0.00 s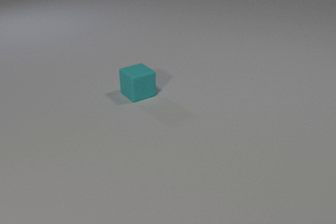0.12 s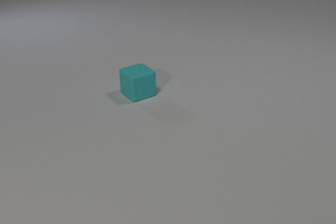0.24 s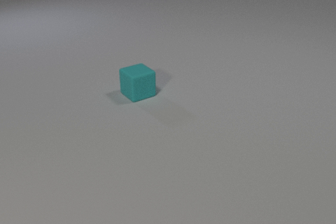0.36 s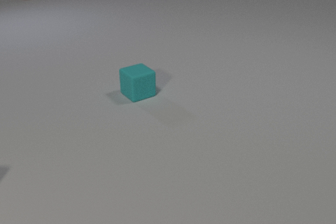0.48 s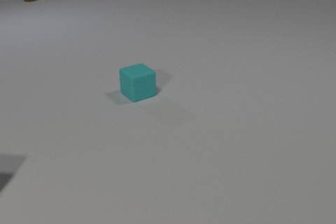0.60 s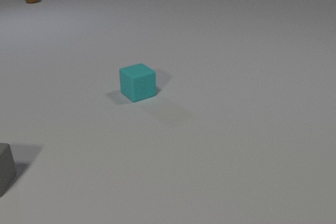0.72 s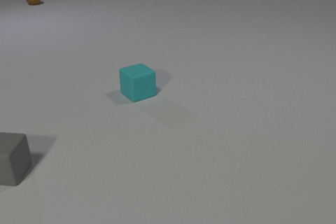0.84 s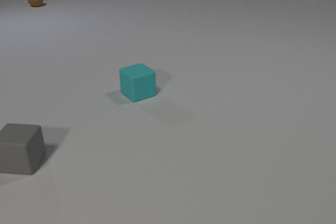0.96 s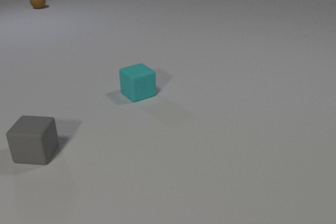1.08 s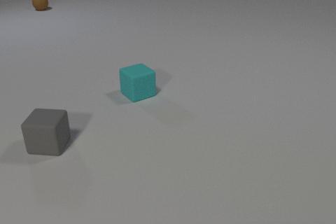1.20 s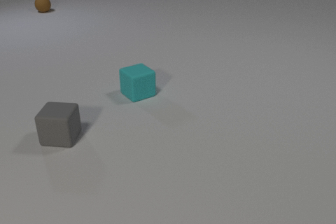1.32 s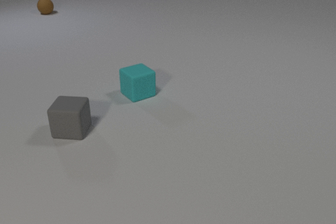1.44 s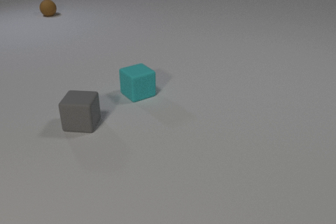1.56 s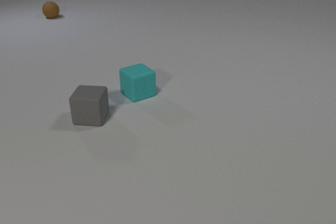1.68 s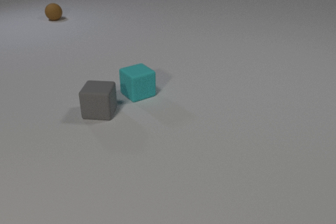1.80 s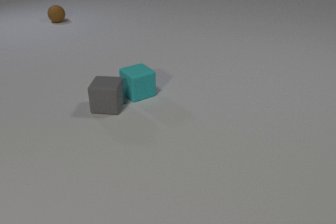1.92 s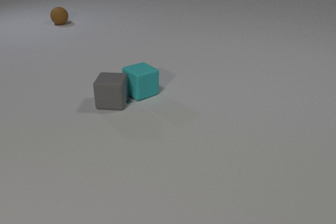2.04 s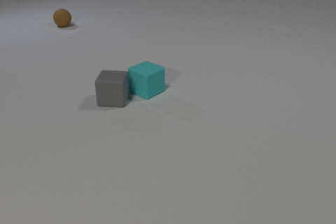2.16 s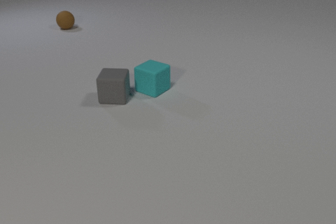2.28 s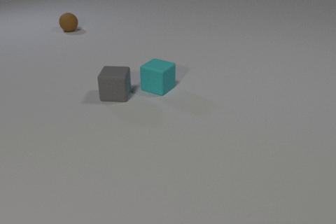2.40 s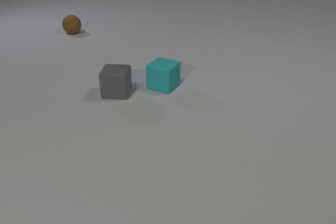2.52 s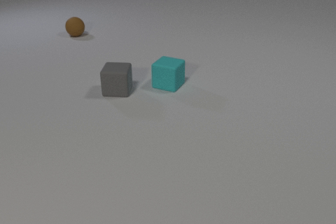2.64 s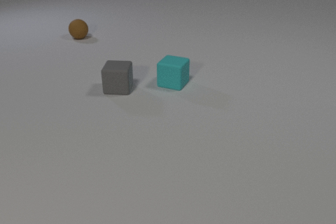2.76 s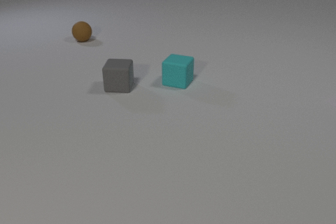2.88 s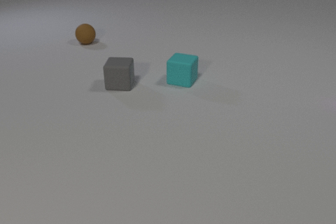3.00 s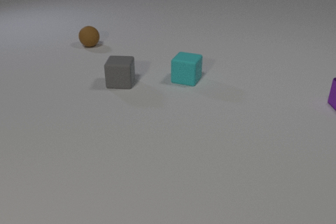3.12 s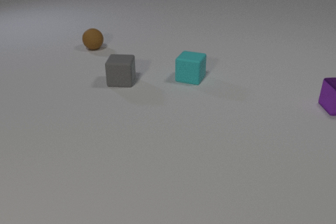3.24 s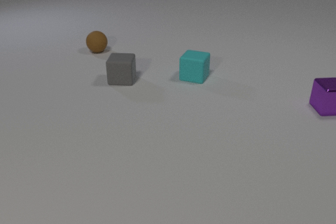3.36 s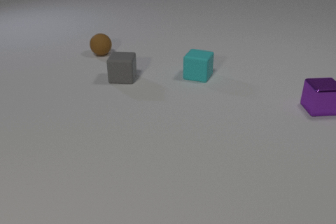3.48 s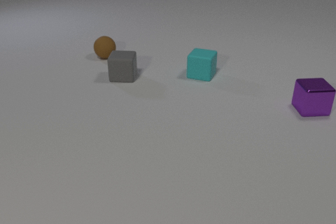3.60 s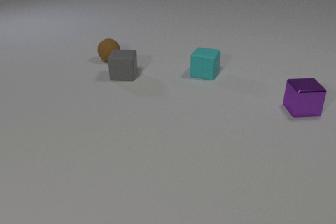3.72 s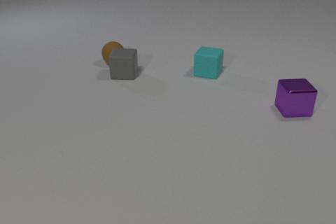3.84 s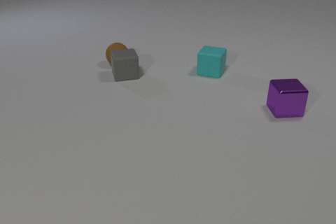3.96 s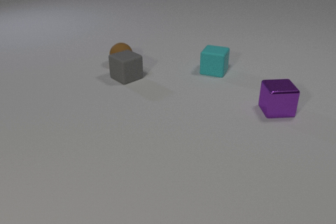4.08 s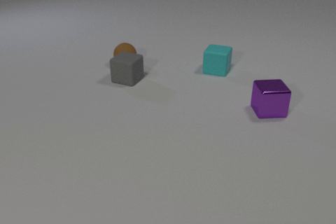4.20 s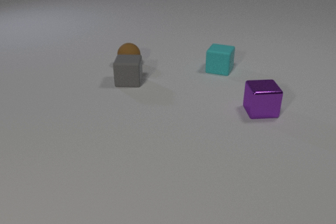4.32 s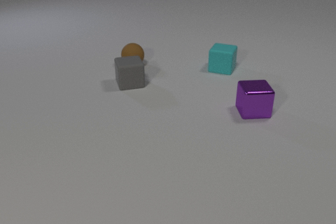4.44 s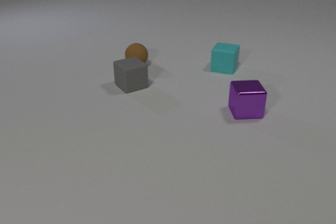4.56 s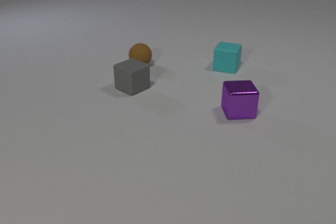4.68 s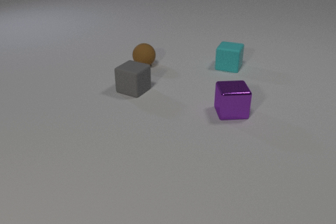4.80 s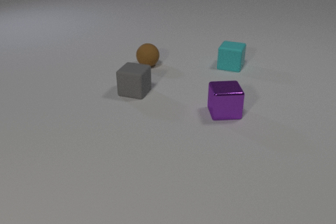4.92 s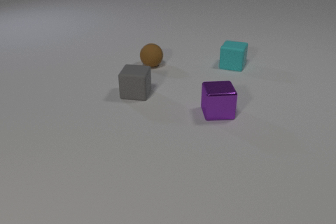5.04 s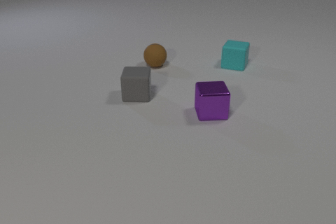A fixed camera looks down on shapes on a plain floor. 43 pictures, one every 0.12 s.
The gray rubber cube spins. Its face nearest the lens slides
to the right.
The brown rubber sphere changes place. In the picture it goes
toward the camera.
0.00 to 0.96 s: The gray rubber cube comes in at the left edge, slides to the right and away from the camera. The brown rubber sphere comes in at the top edge, rolls toward the camera.
0.96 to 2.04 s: The gray rubber cube slides away from the camera and to the right. The cyan rubber cube slides to the right. The brown rubber sphere rolls toward the camera. The gray rubber cube and the cyan rubber cube collide.
2.04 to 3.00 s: The gray rubber cube slides away from the camera. The cyan rubber cube slides to the right and away from the camera, spins so that its near face slides to the right, counterclockwise seen from above. The brown rubber sphere rolls toward the camera. The purple metal cube comes in at the right edge.
3.00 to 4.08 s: The gray rubber cube slides away from the camera and to the right, spins so that its near face slides to the right, counterclockwise seen from above. The cyan rubber cube slides to the right and away from the camera. The brown rubber sphere rolls toward the camera and to the right. The purple metal cube slides to the left and toward the camera. The gray rubber cube and the brown rubber sphere collide.
4.08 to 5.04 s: The gray rubber cube slides toward the camera, spins counterclockwise seen from above by about 120 degrees, its near face sliding to the right. The cyan rubber cube slides to the right and away from the camera. The brown rubber sphere rolls to the right. The purple metal cube slides to the left.
What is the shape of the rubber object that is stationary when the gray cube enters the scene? cube.
Are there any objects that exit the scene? no.
How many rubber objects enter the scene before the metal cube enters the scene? 2.
